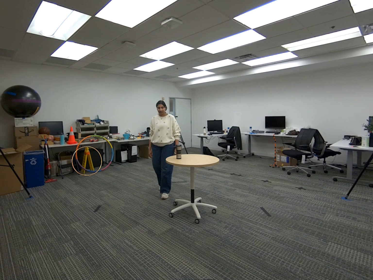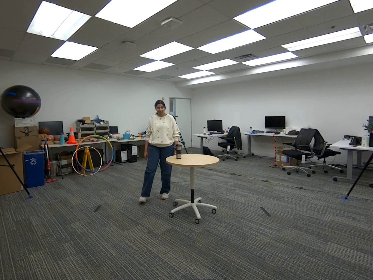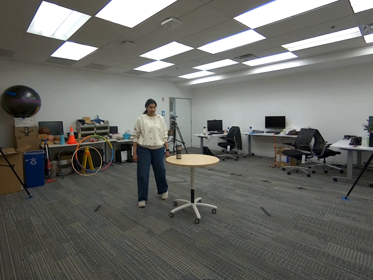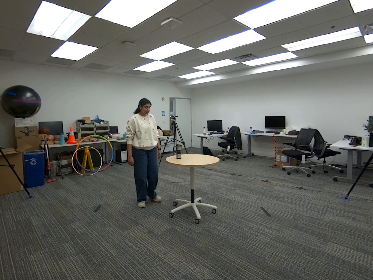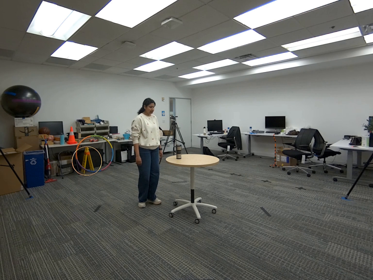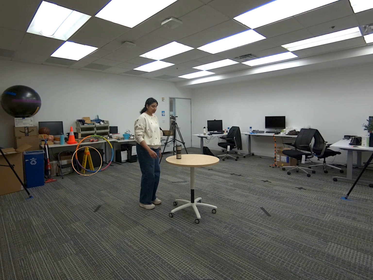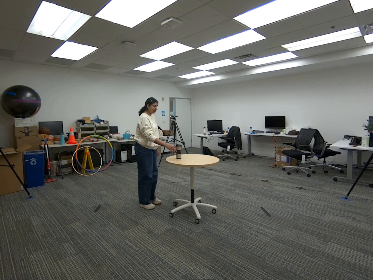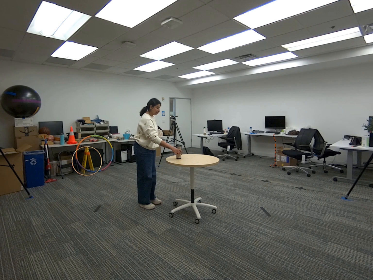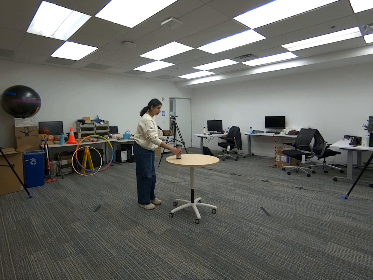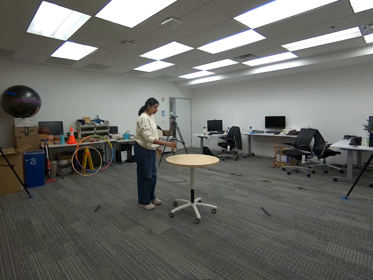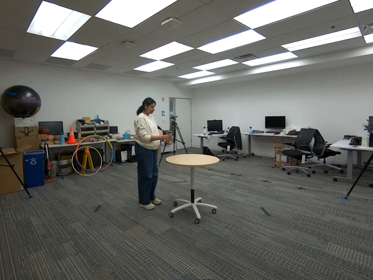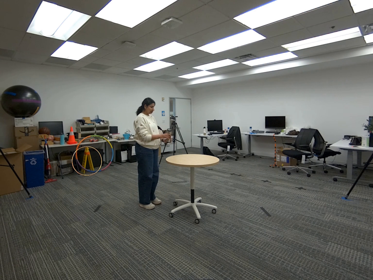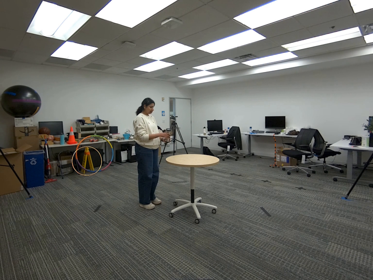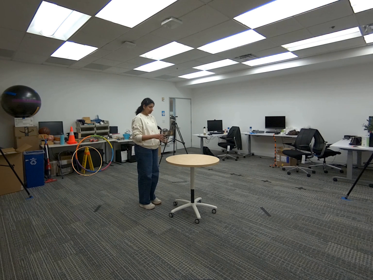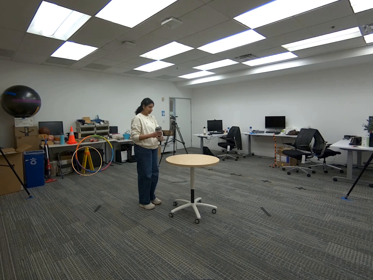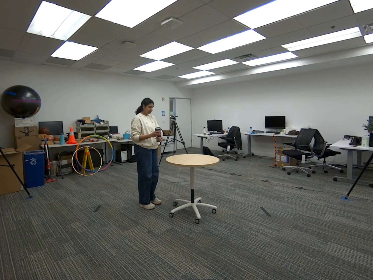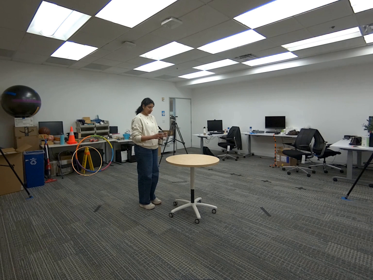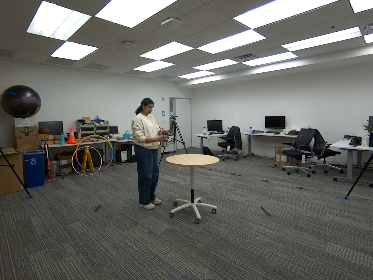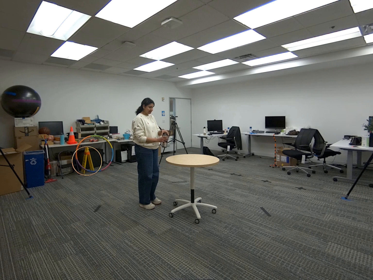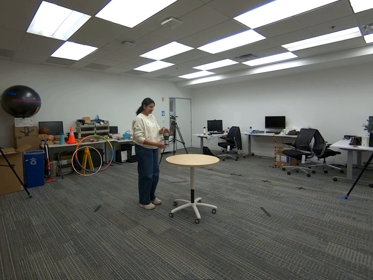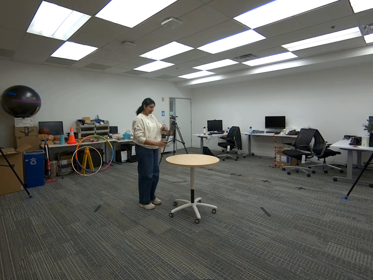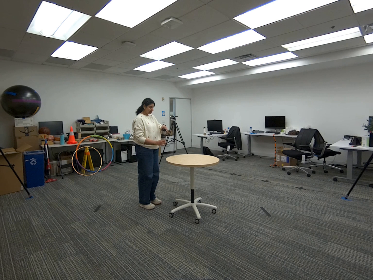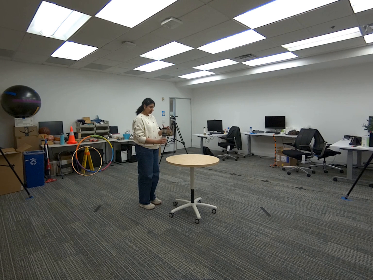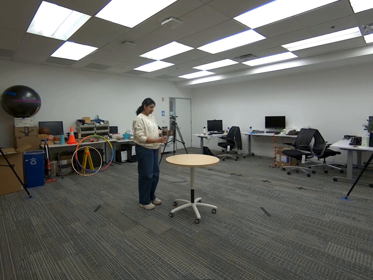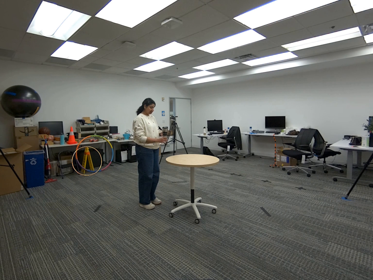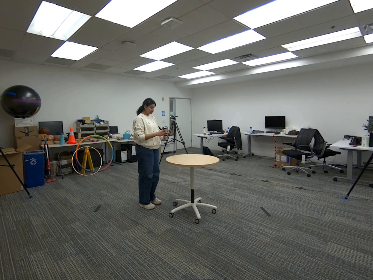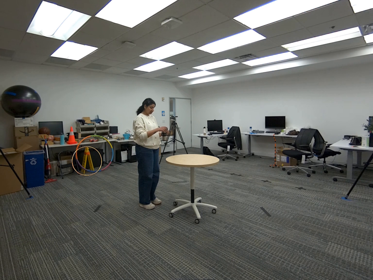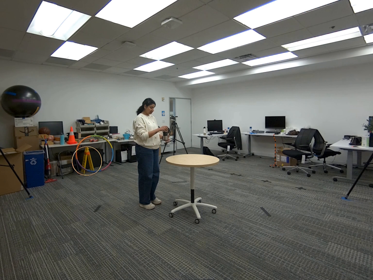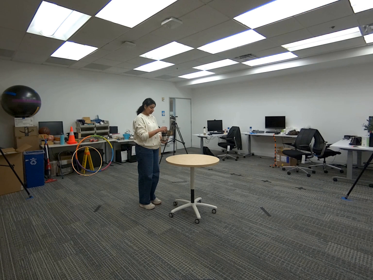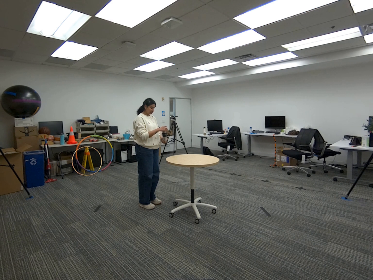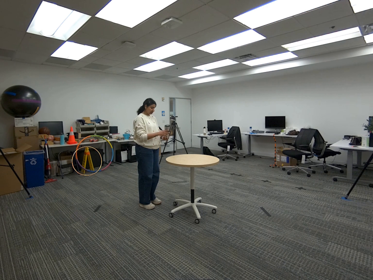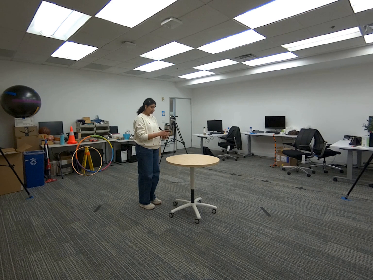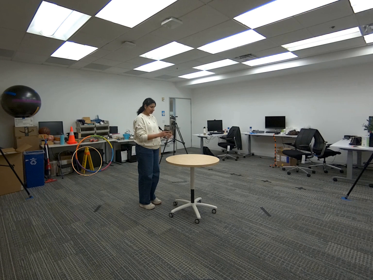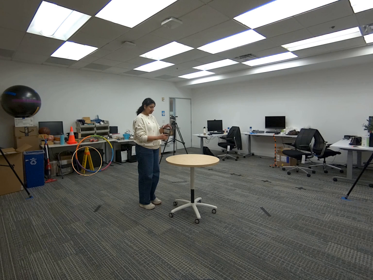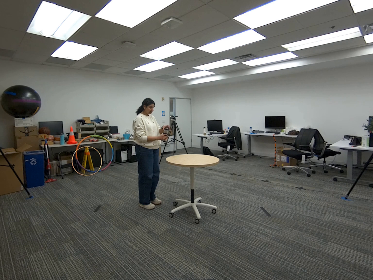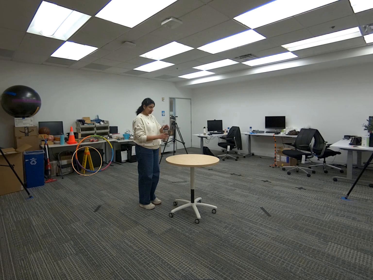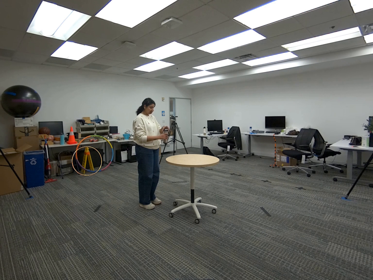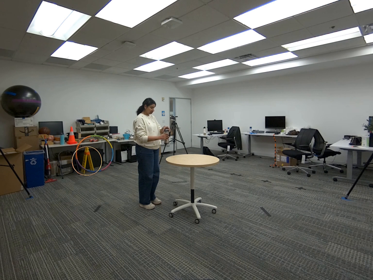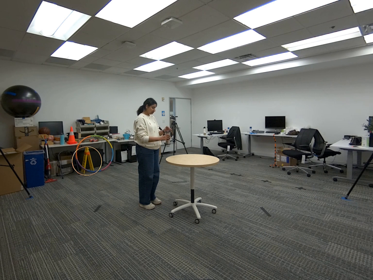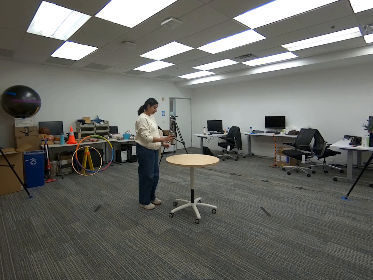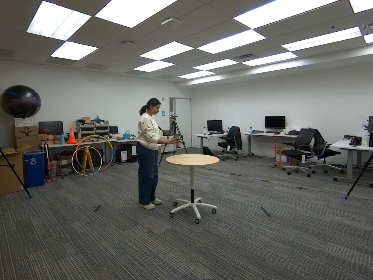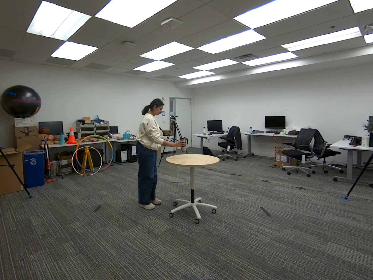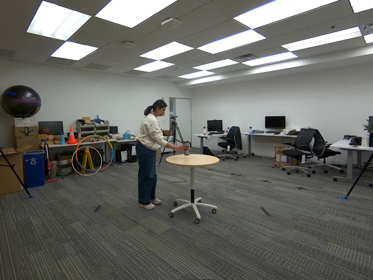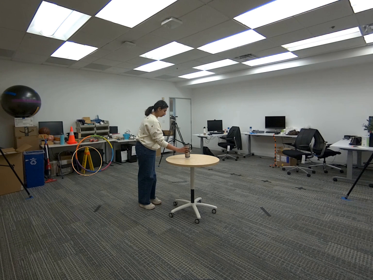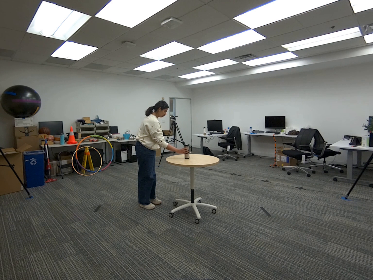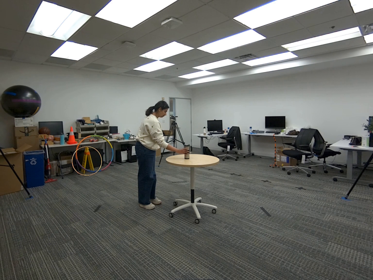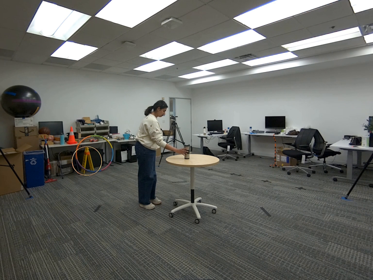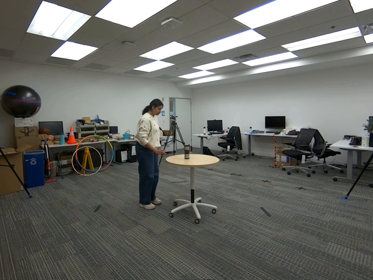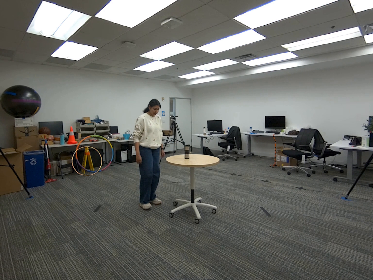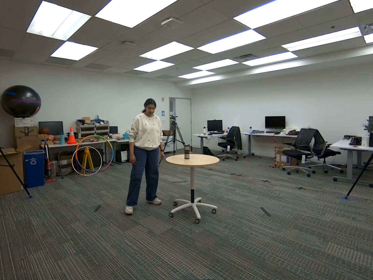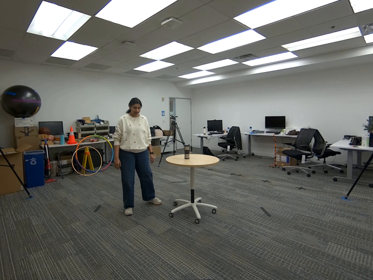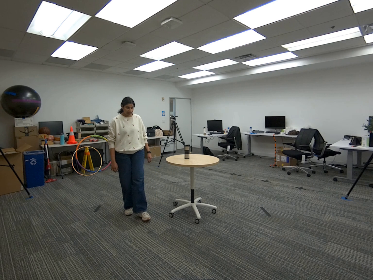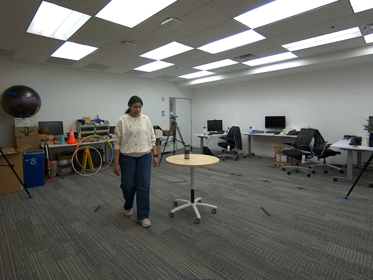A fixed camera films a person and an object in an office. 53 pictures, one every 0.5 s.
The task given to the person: Walk to the coffee mug on the round table, pick up the mug with your right hand and pass it to your left hand, and continue alternating it between your hands a few times, and when you are finished, place the mug back on the table.
